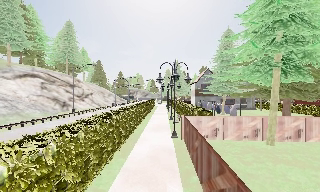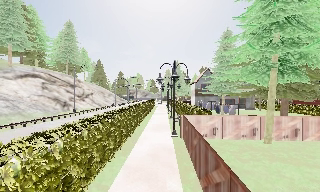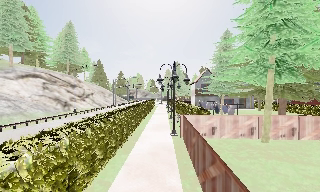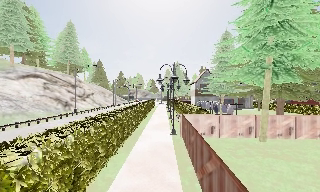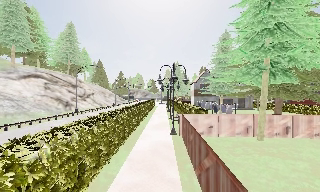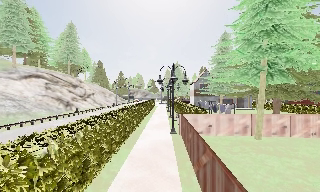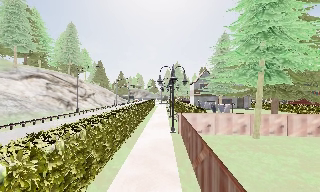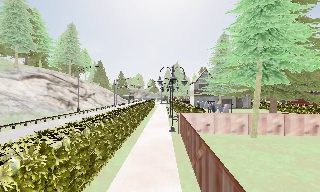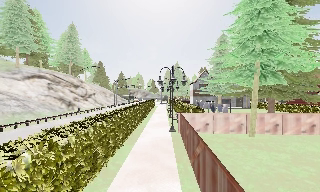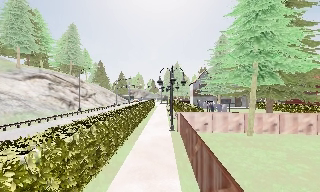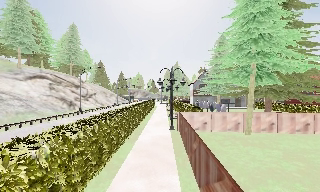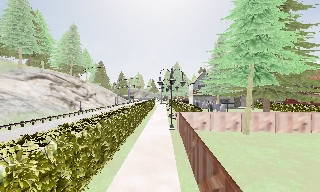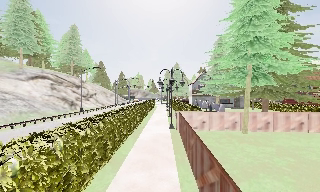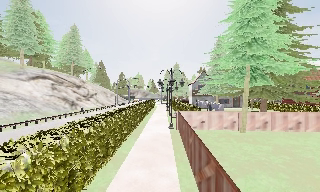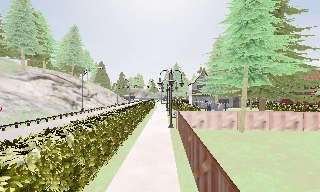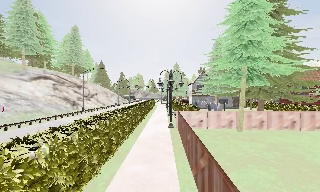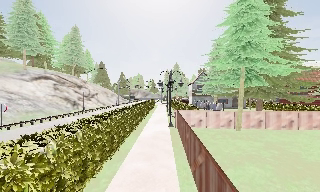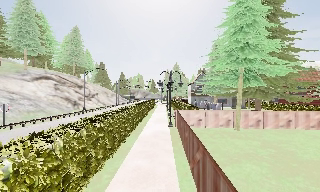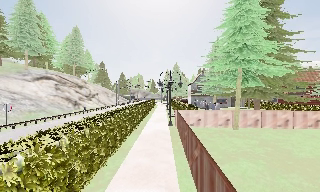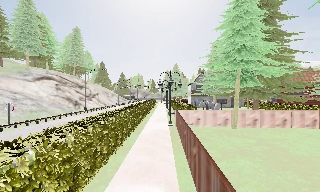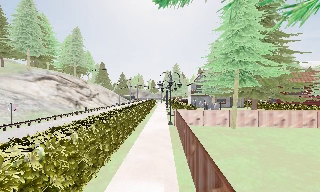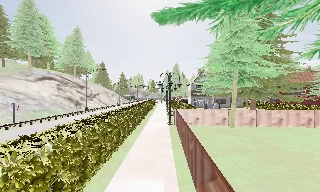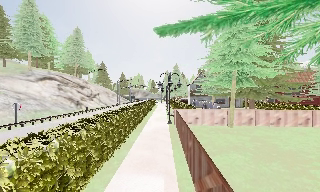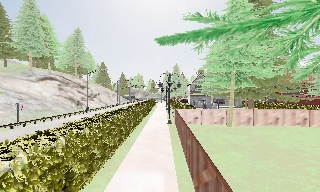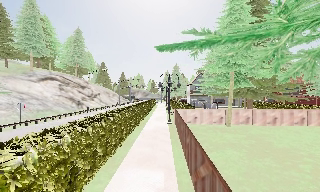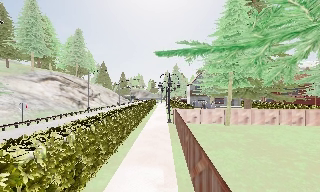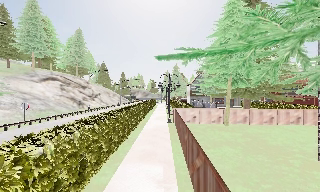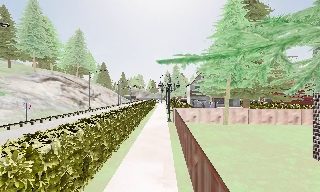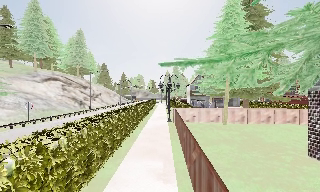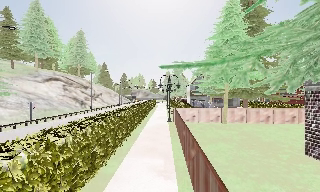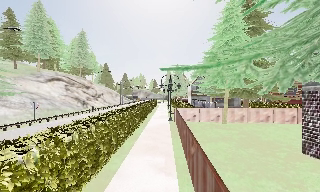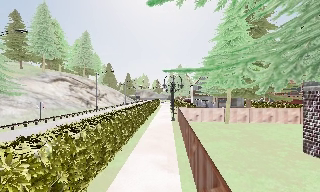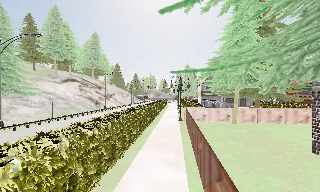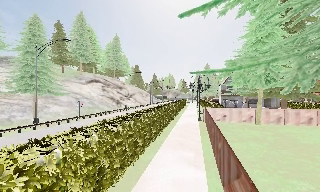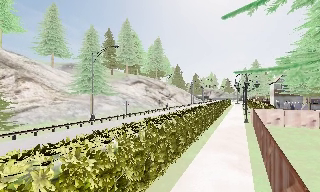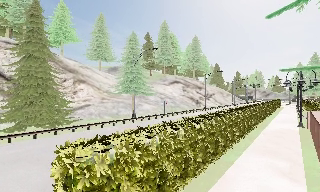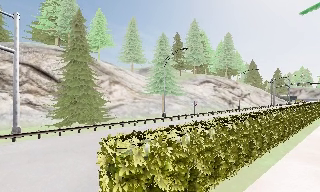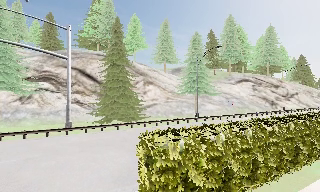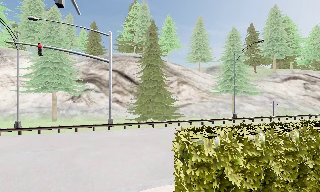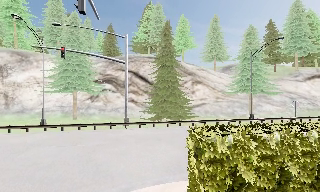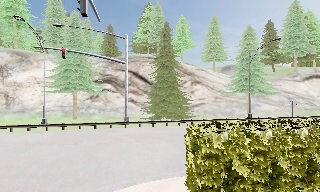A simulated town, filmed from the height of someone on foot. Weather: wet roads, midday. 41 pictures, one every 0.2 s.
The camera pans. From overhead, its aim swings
counterclockwise.
The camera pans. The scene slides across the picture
to the right.
0.0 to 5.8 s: The camera travels backward, about 6 m, so what stands in front gets smaller.
5.8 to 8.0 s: The scene slides to the right, as the camera pans about 75 degrees to its left. It travels backward, about 2.5 m.
The film runs backward here.
